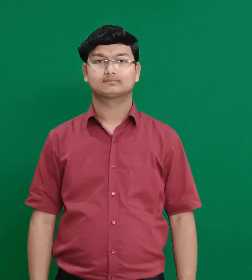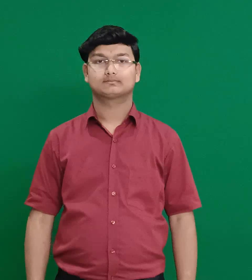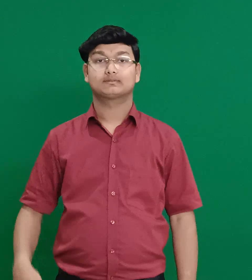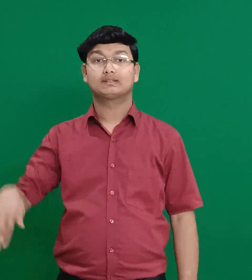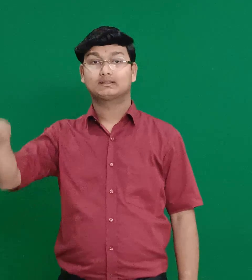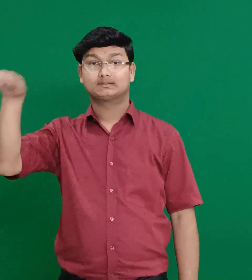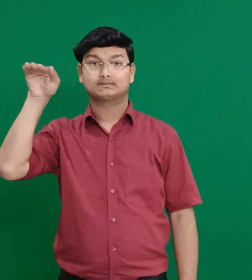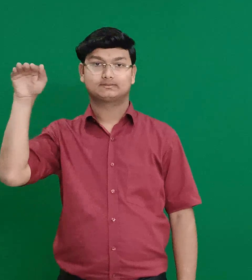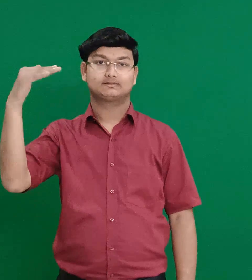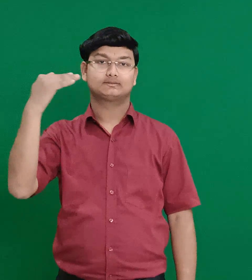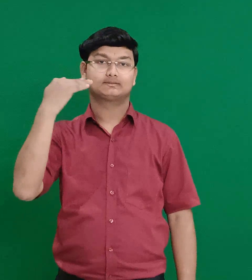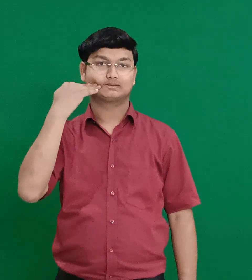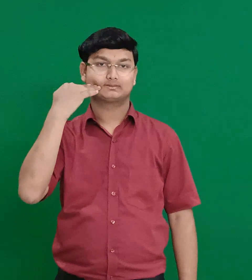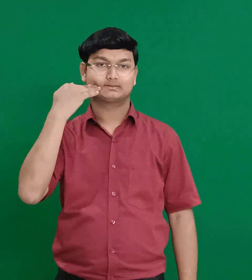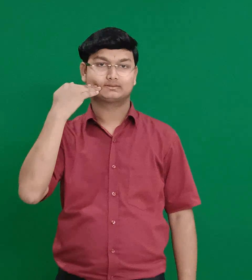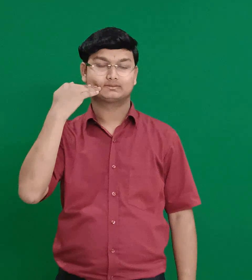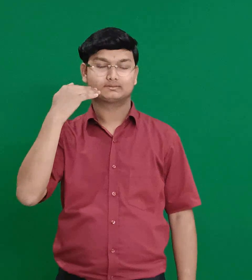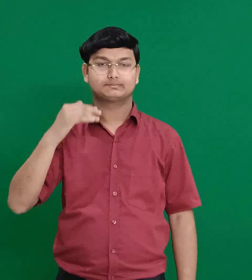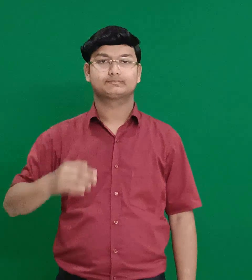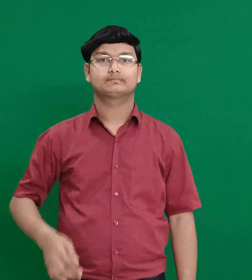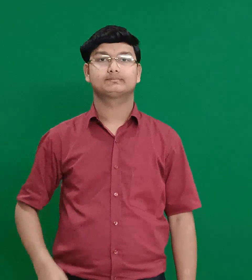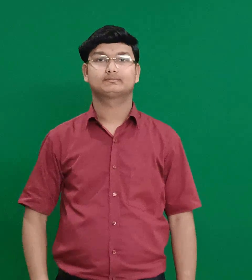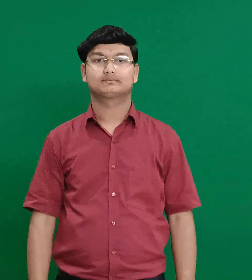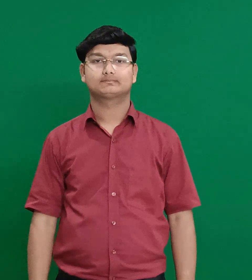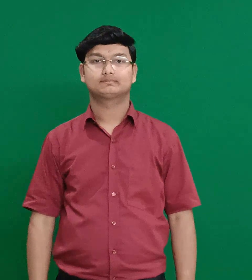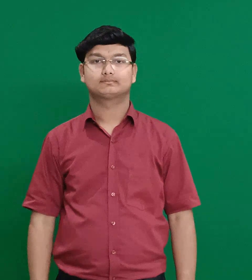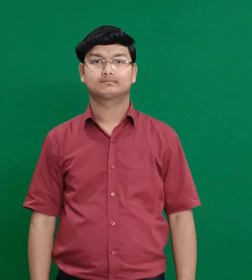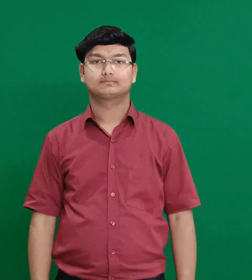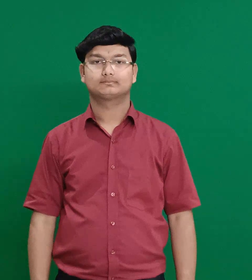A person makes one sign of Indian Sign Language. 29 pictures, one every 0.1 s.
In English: zorah
